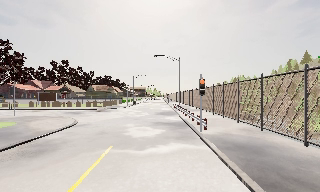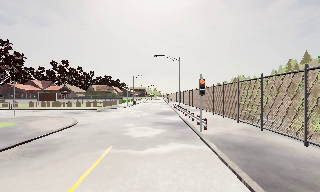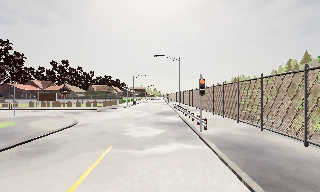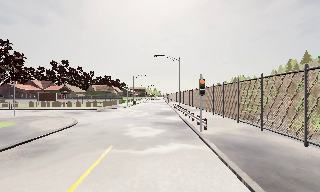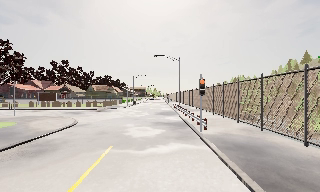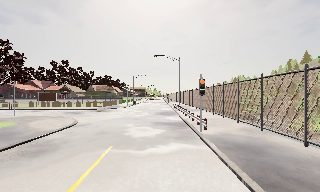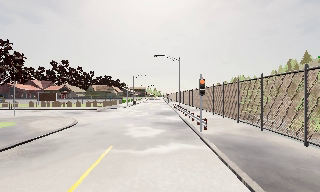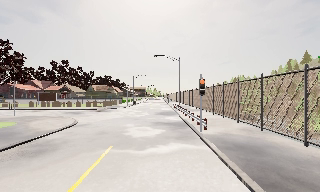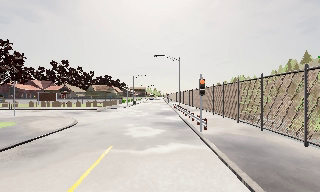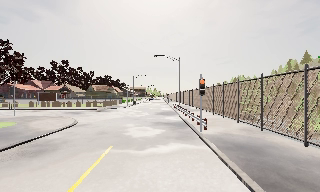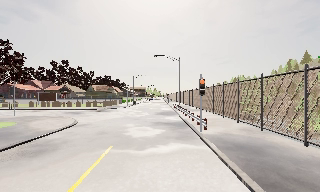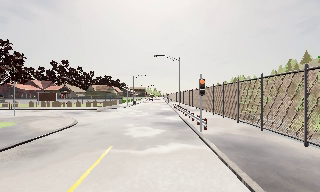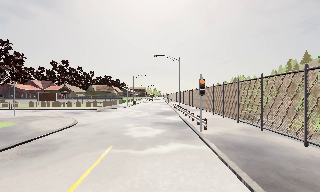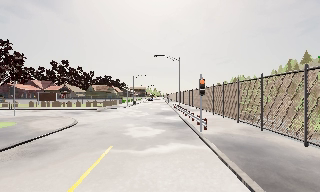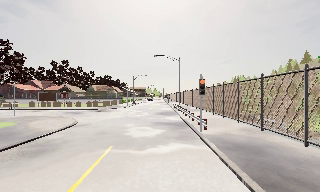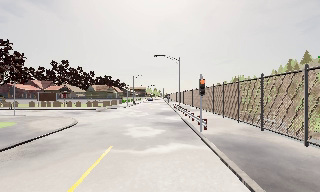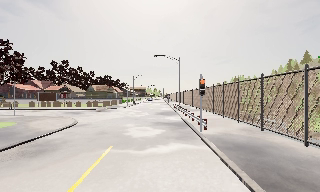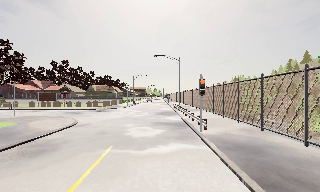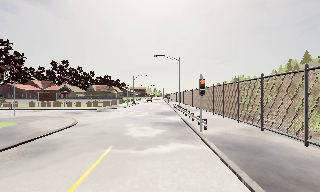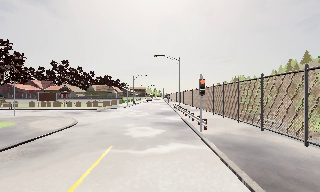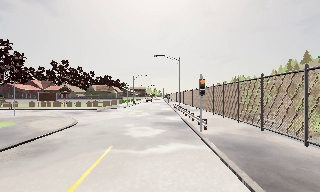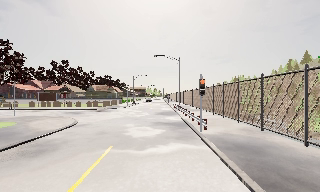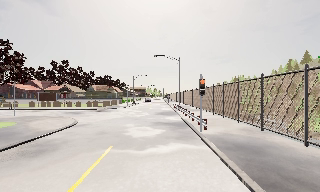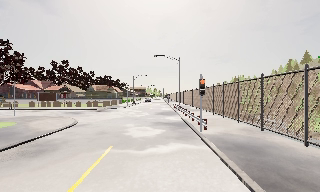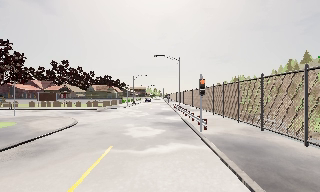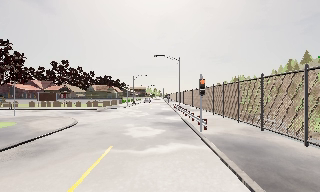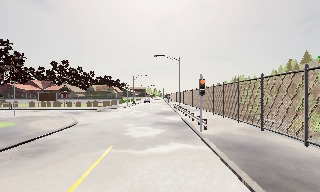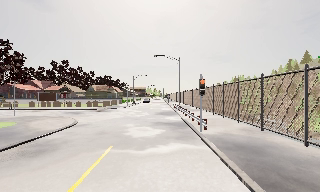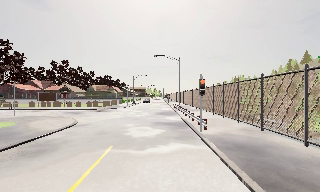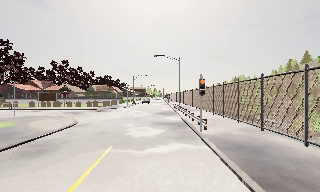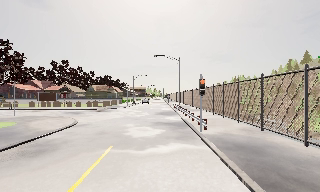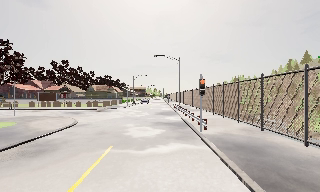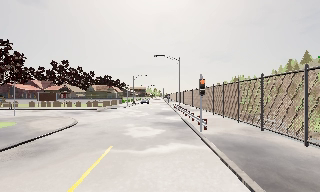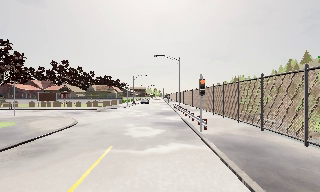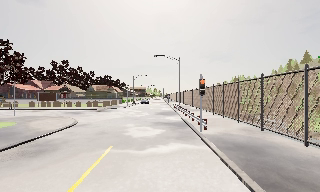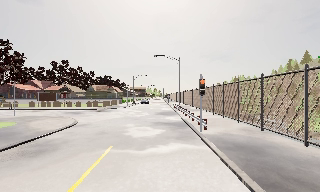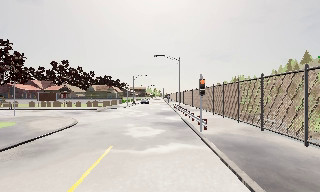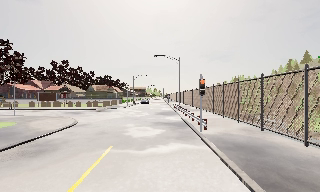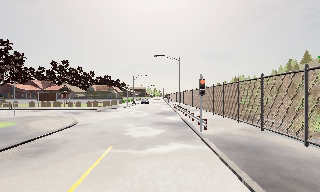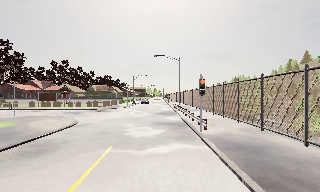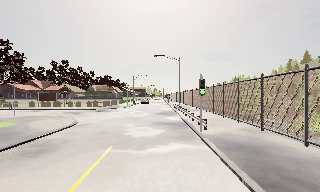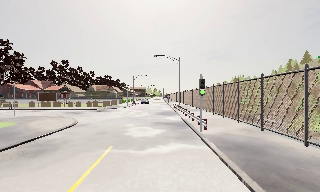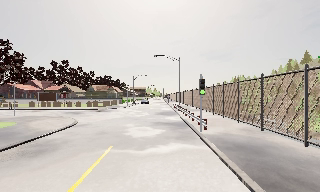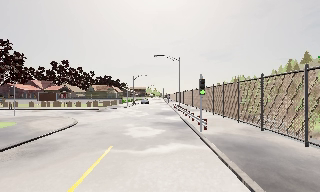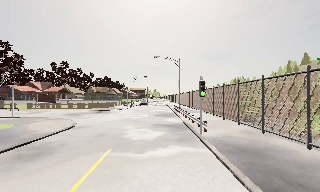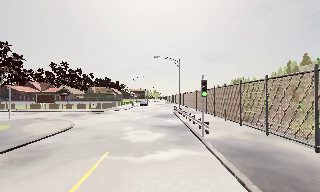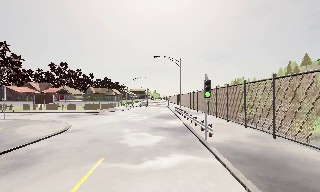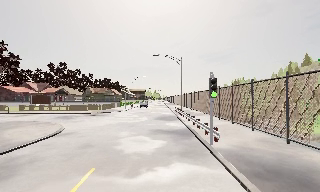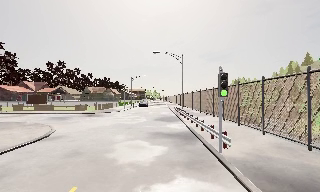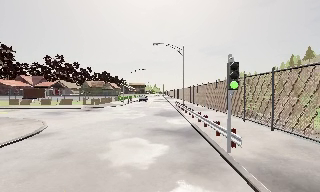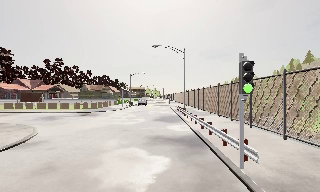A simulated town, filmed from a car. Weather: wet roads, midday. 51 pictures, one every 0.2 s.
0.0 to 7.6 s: The camera keeps its place and its aim.
7.6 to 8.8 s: The camera shifts only a little, or ends up much as it began.
8.8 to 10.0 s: The camera travels forward, about 4.5 m, so what stands in front looms larger. It gains speed.
The film runs forward here.
